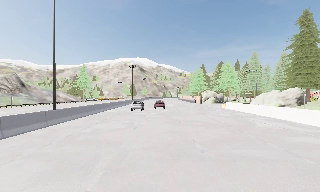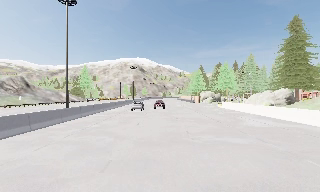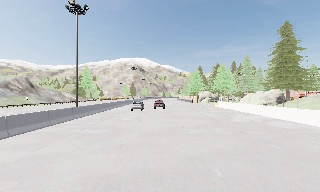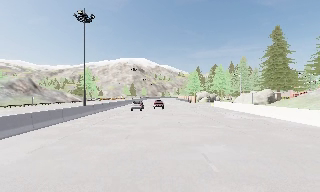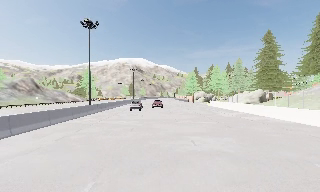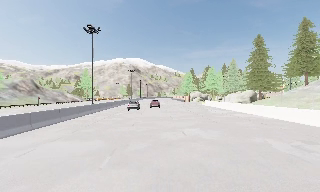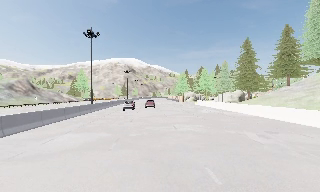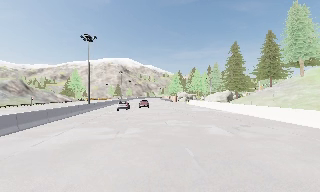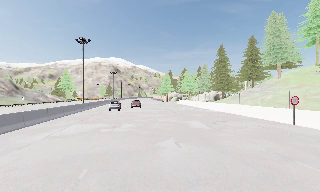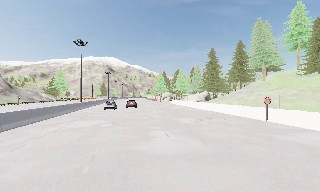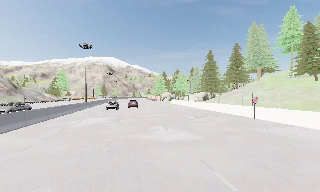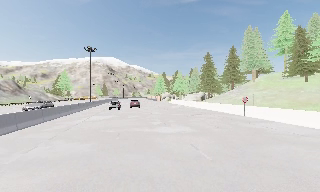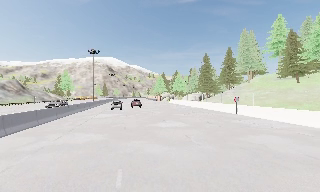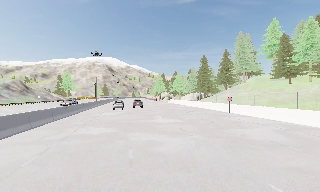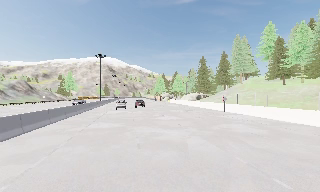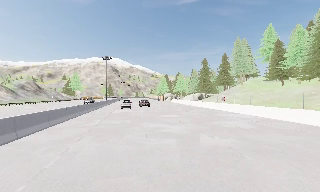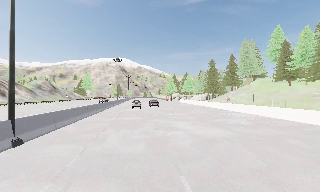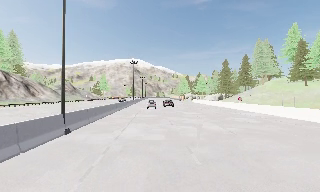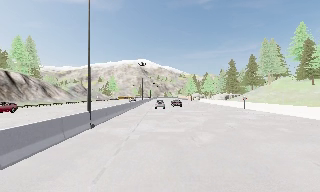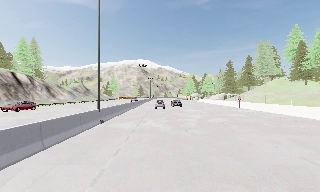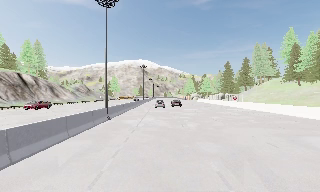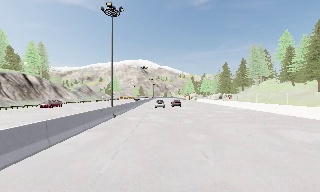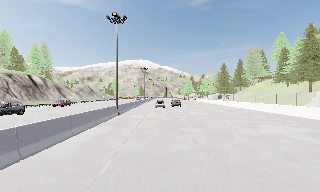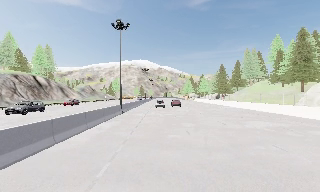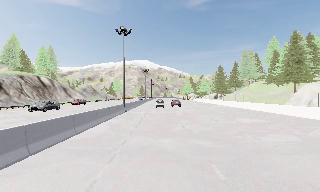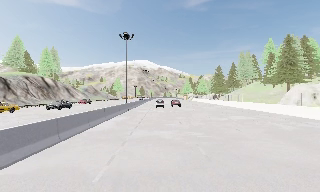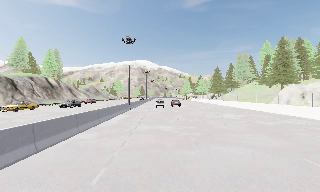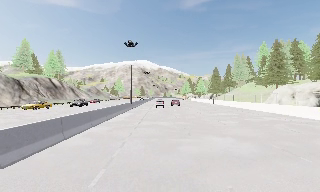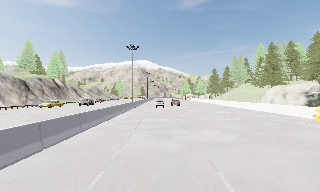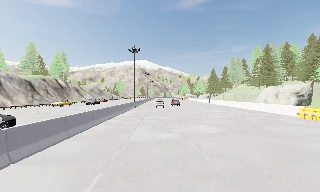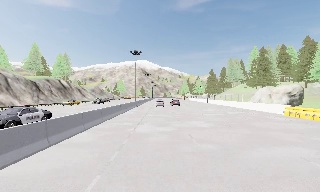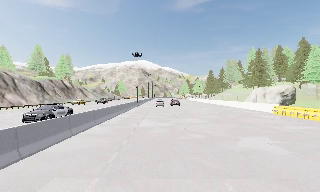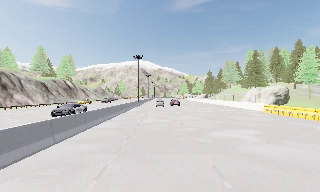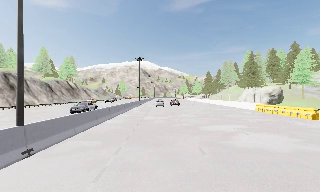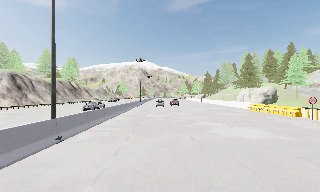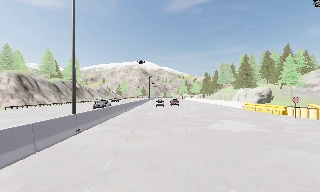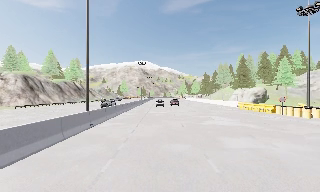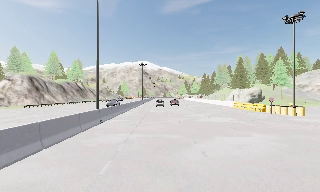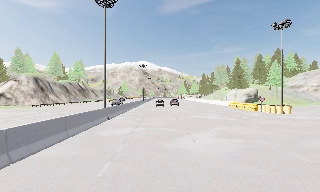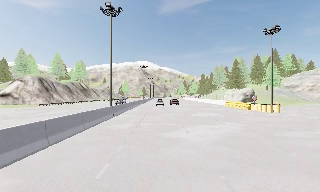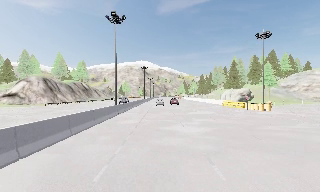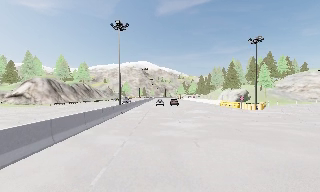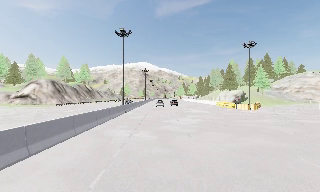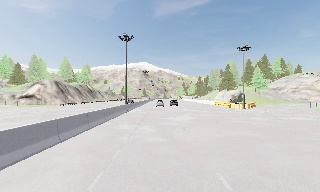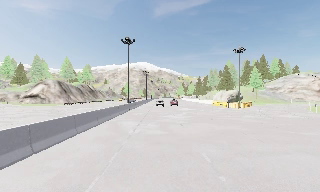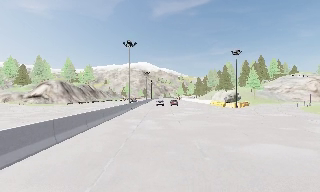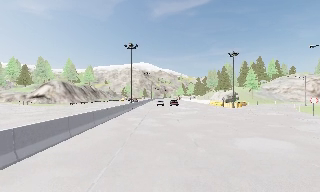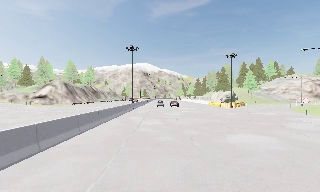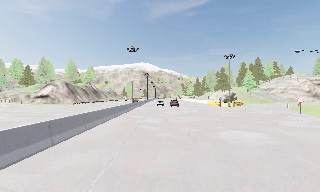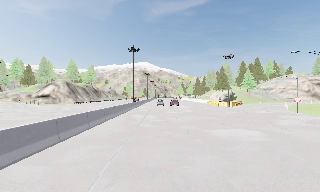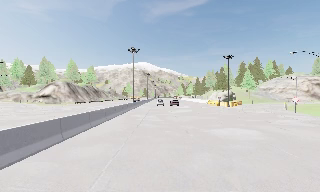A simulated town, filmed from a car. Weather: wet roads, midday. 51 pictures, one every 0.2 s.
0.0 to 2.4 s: The scene slides to the left, as the camera pans about 10 degrees to its right. It travels backward, about 20 m, so what stands in front gets smaller.
2.4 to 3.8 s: The scene slides to the right, as the camera pans about 10 degrees to its left. It travels backward, about 13 m, so what stands in front gets smaller.
3.8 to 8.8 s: The camera travels backward, about 45 m, so what stands in front gets smaller.
8.8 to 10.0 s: The camera travels backward, about 5 m, so what stands in front gets smaller. It loses speed.
The film runs backward here.
